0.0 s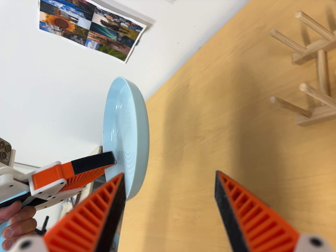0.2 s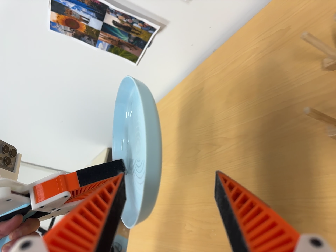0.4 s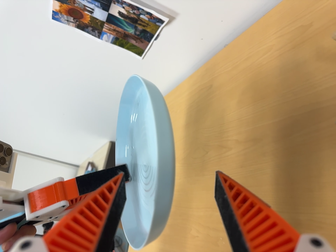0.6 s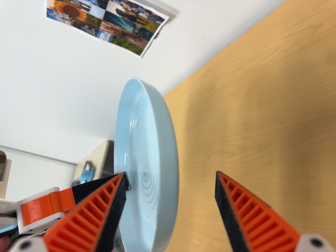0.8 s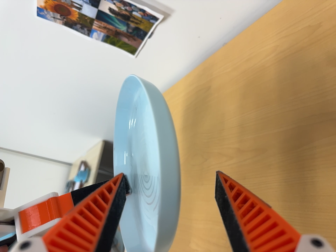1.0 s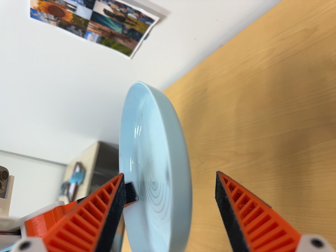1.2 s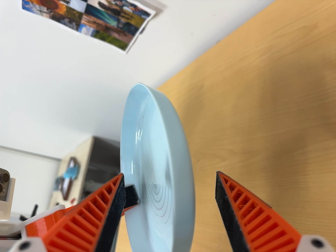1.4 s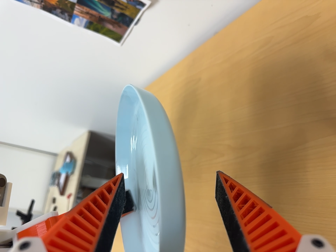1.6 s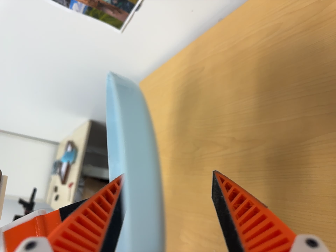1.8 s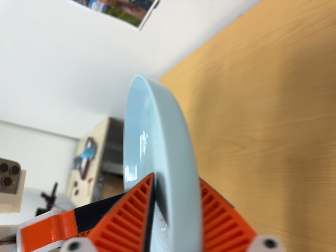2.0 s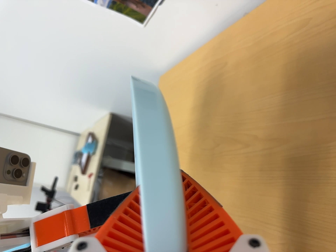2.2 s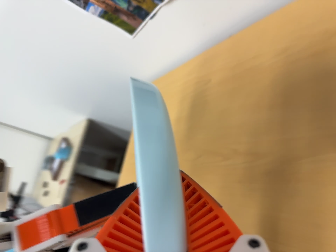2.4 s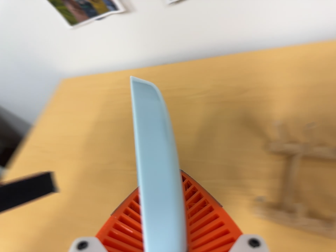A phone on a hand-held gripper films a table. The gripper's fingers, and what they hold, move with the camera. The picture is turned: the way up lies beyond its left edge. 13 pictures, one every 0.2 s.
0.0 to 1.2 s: The camera travels forward and toward the top of its view, about 12 cm, so what stands in front looms larger.
1.2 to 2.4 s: The camera pans to its right by about 25 degrees. It travels to its left, about 8 cm. It rolls about its line of sight by about 20 degrees, and the scene rotates clockwise.
The film runs forward here.
